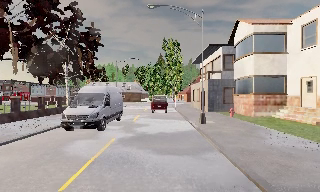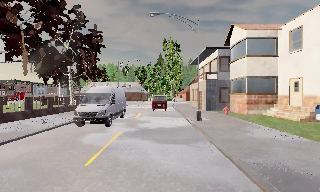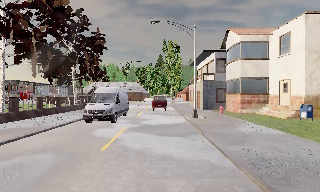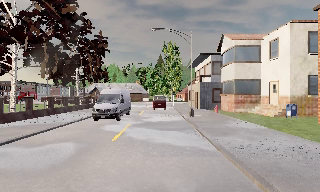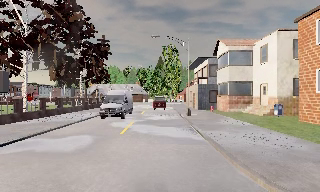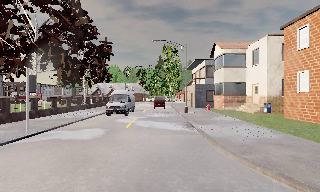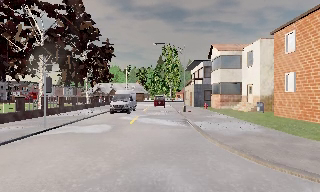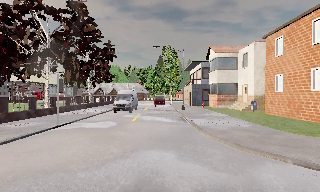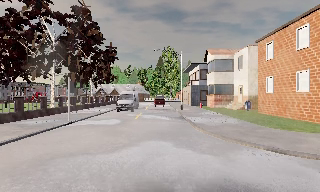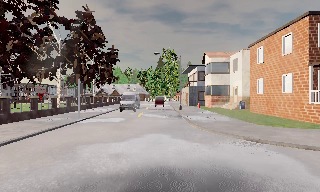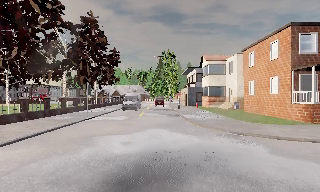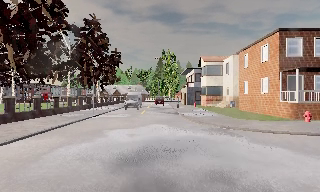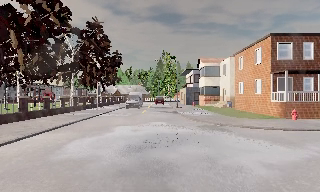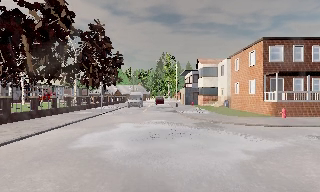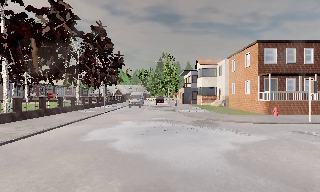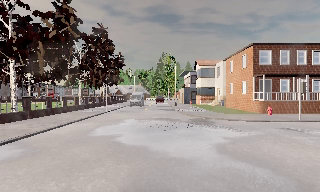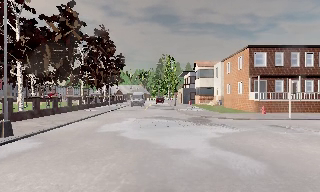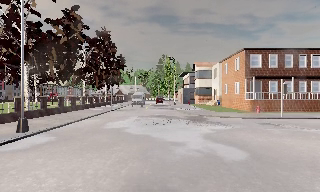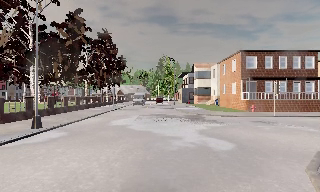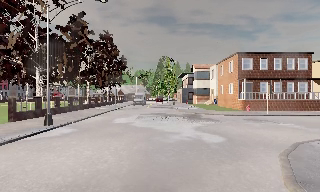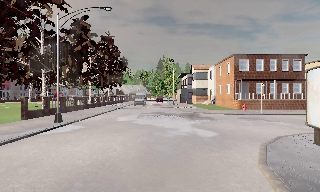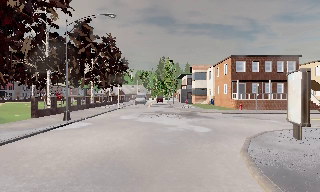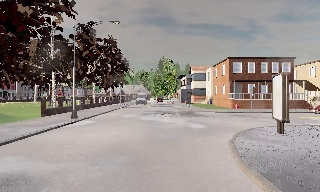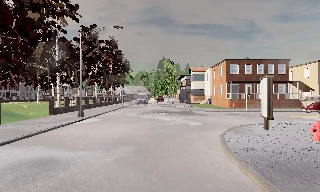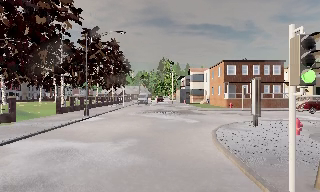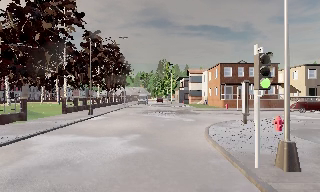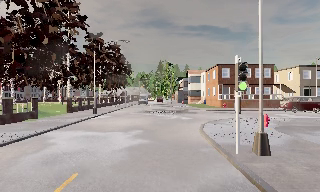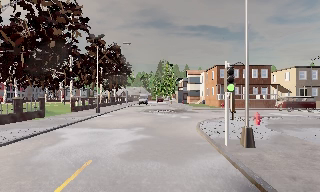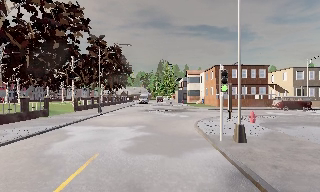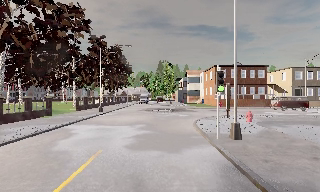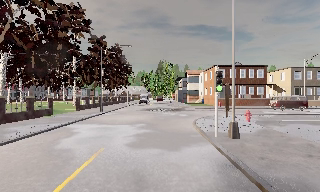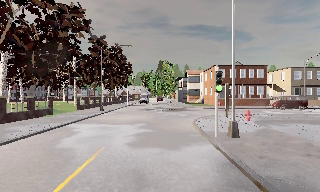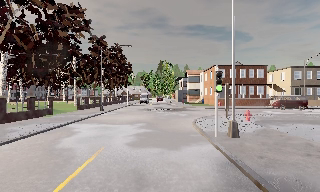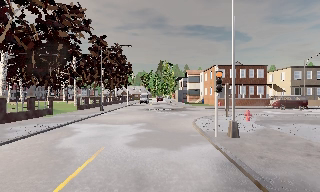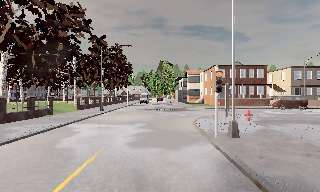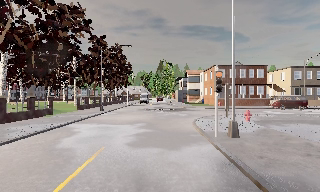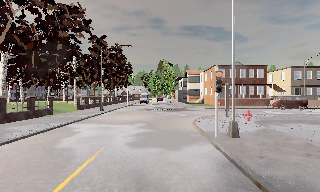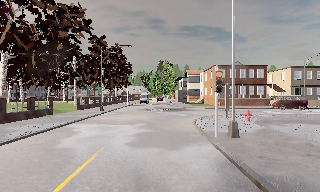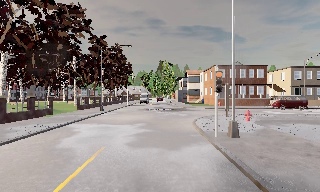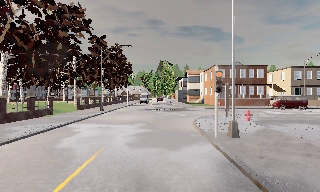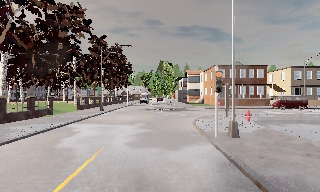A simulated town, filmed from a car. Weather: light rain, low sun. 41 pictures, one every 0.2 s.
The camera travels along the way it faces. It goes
backward.
0.0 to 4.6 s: The camera travels backward, about 25 m, so what stands in front gets smaller.
4.6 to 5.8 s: The camera travels backward, about 5 m, so what stands in front gets smaller. It loses speed.
5.8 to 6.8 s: The camera shifts only a little, or ends up much as it began.
6.8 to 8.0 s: The camera keeps its place and its aim.
The film runs backward here.
